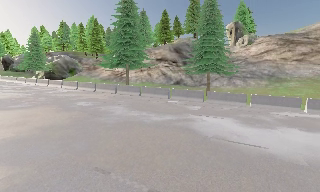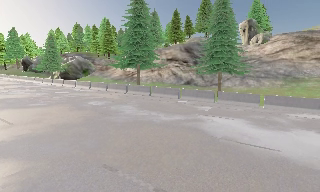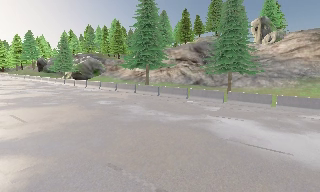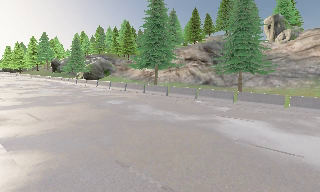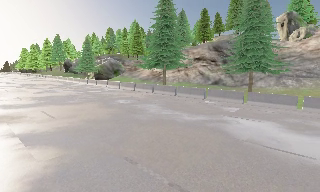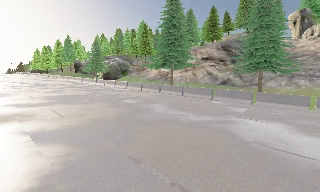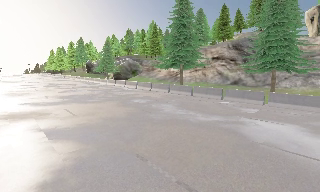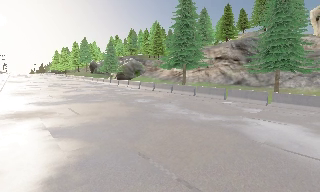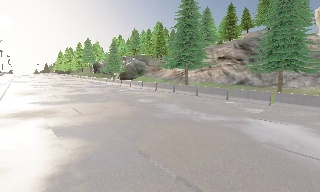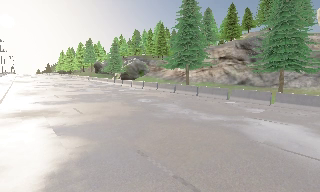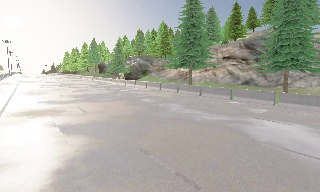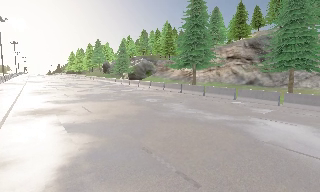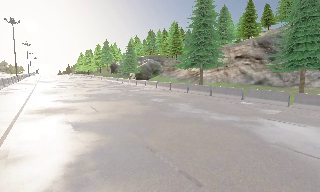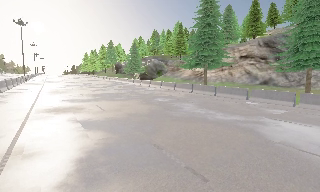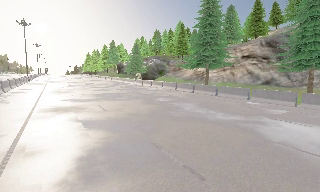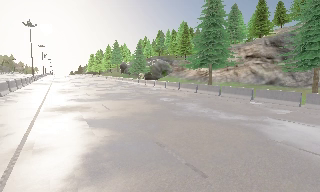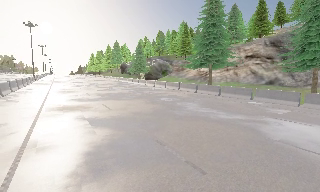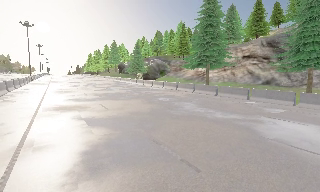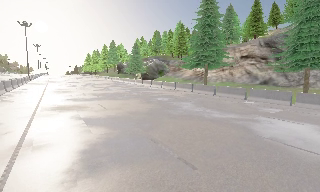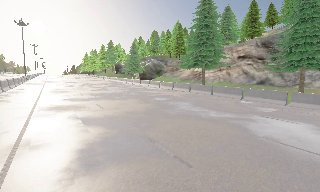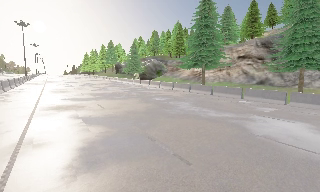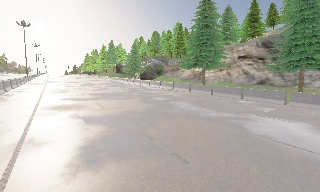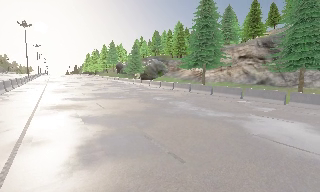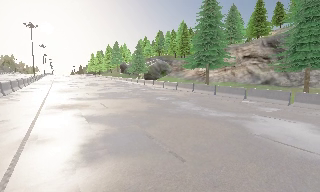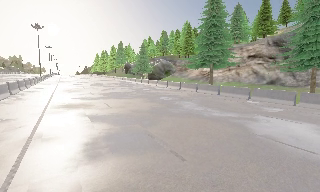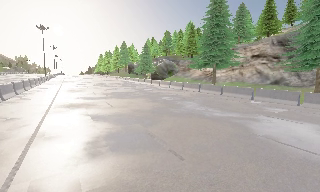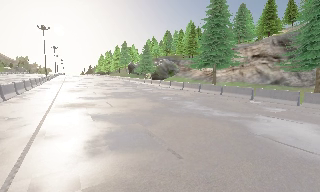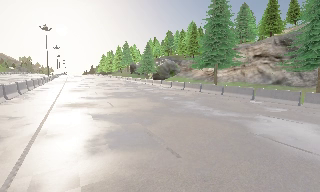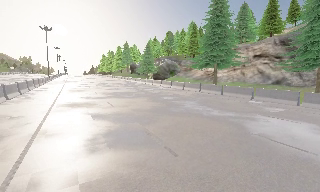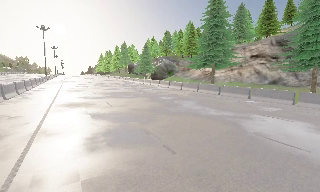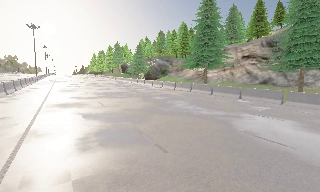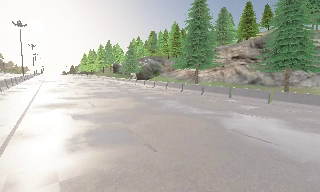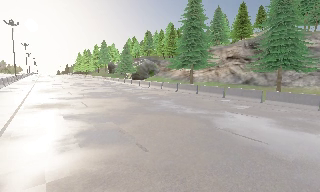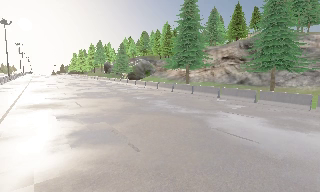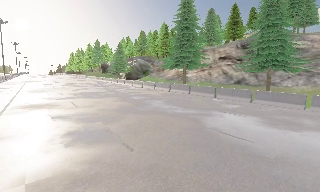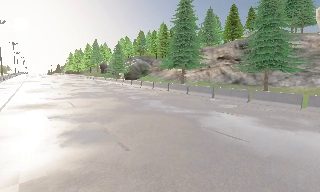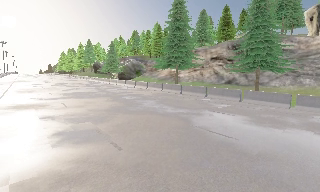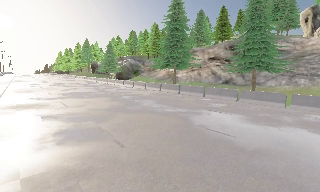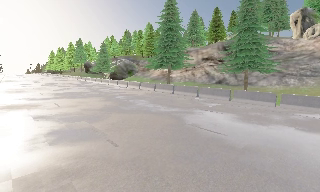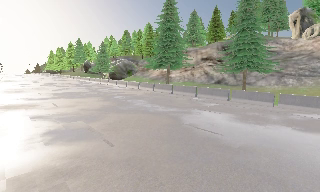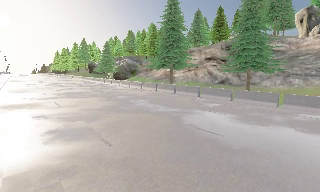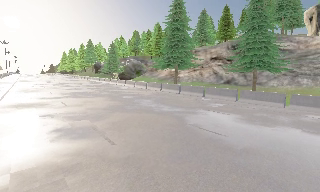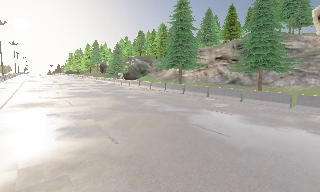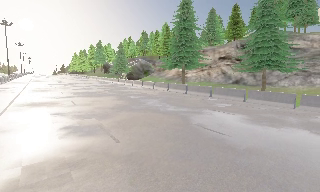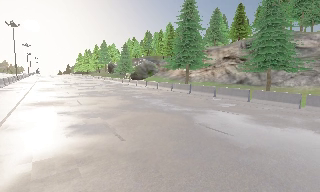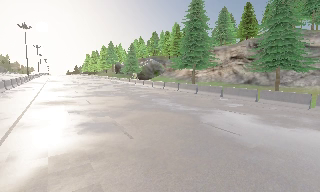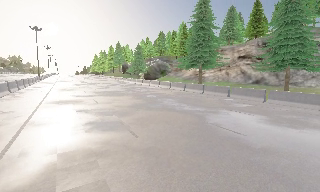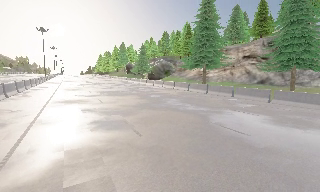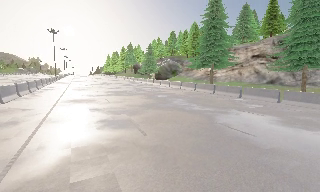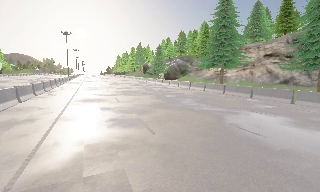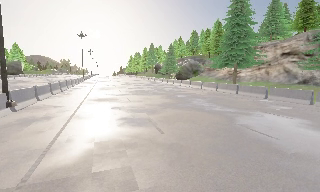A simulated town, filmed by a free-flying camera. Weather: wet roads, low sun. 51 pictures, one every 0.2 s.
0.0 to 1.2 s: The scene slides to the right, as the camera pans about 20 degrees to its left.
1.2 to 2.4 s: The camera shifts only a little, or ends up much as it began.
2.4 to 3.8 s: The camera travels backward, about 0.5 m, so what stands in front gets smaller.
3.8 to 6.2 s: The camera travels backward and to its right, about 1 m, so what stands in front gets smaller.
6.2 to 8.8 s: The camera travels to its right and backward, about 1 m, so close, fixed things drift to the left.
8.8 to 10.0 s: The camera pans to its left, which is counterclockwise from overhead, by about 15 degrees. It travels backward, about 0.5 m, so what stands in front gets smaller.
The film runs backward here.
